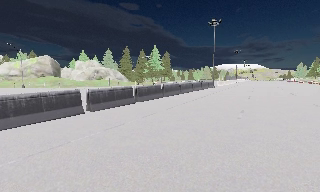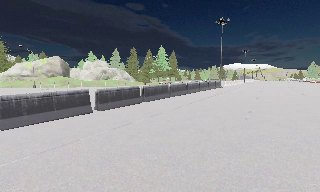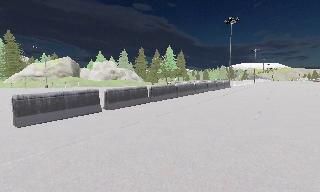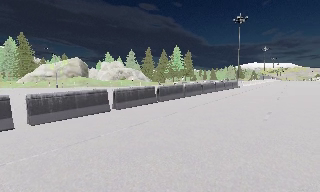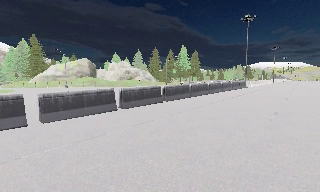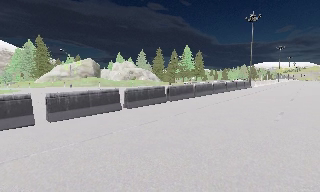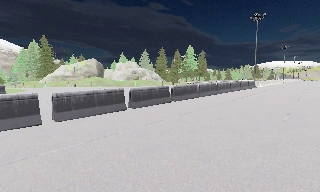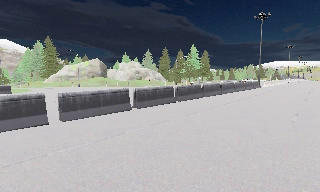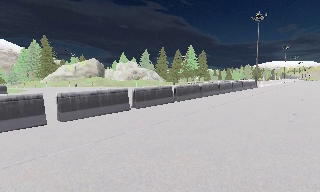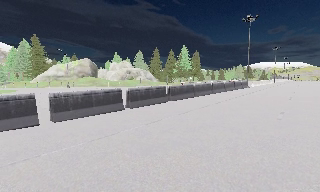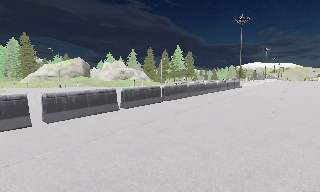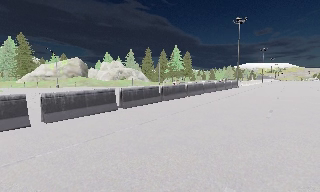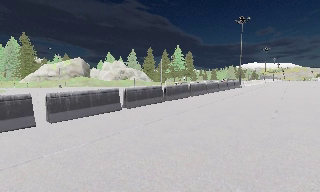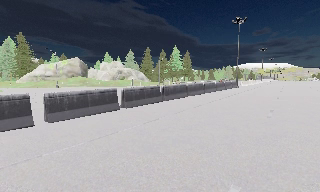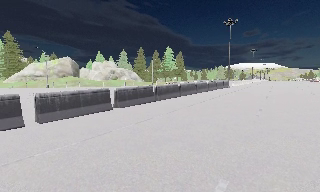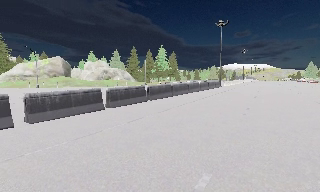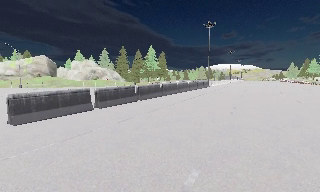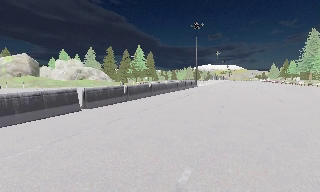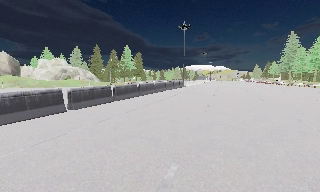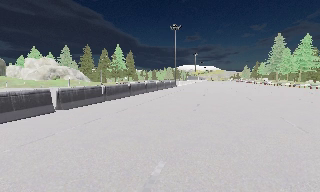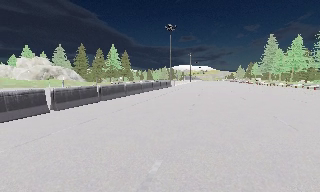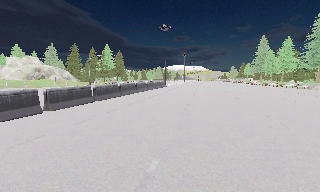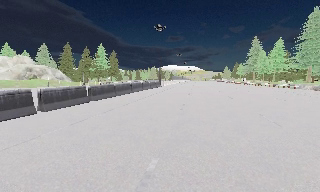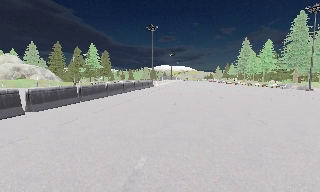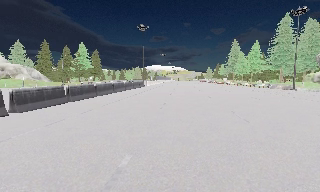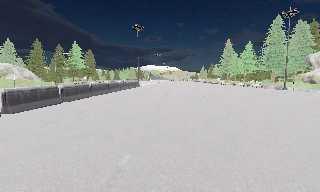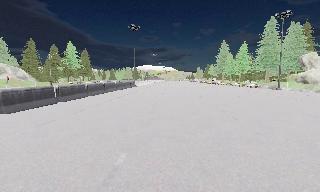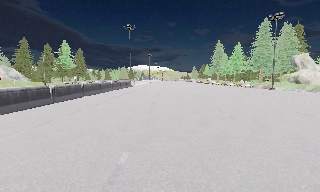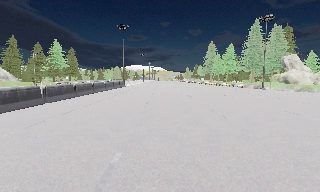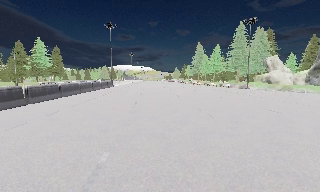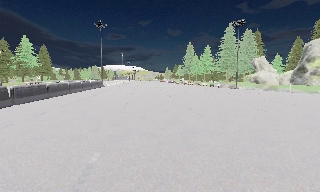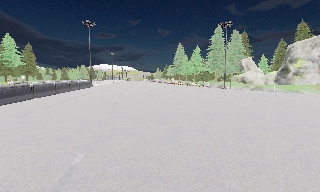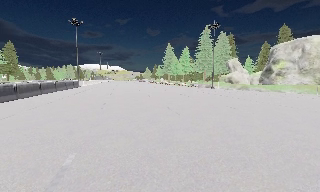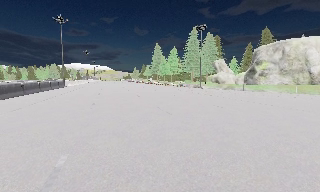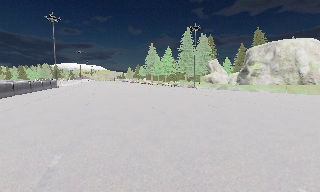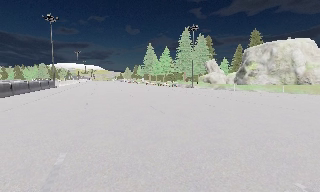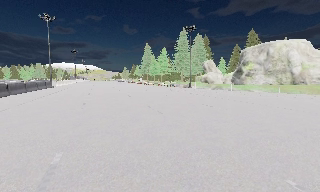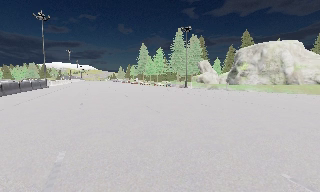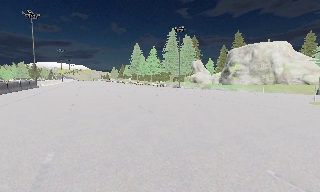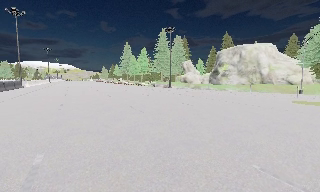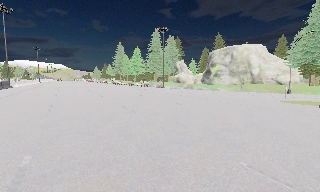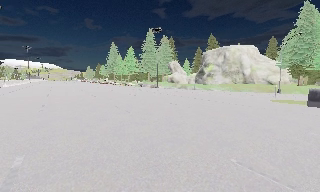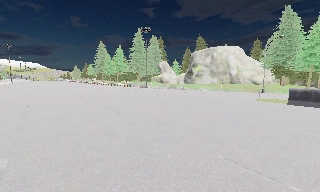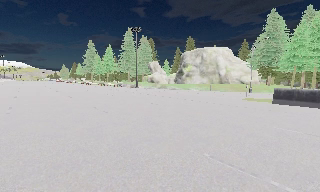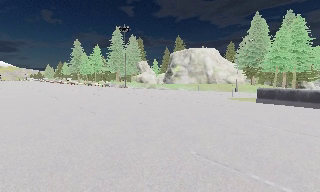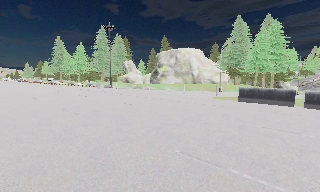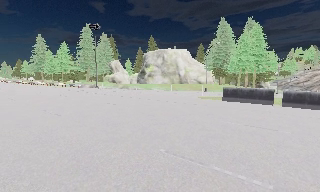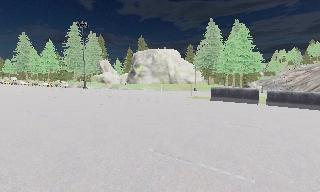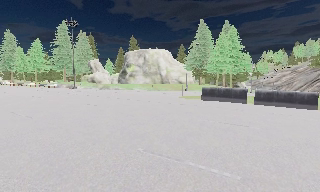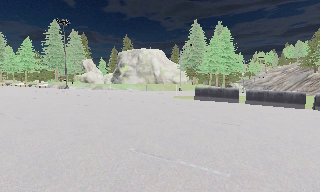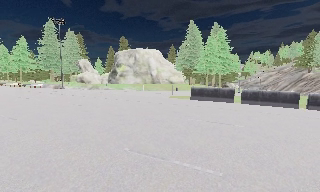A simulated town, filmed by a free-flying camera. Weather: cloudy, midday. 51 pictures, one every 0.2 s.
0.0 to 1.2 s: The scene slides to the right, as the camera pans about 10 degrees to its left.
1.2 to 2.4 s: The camera shifts only a little, or ends up much as it began.
2.4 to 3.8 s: The scene slides to the left, as the camera pans about 20 degrees to its right. It travels backward, about 0.5 m, so what stands in front gets smaller.
3.8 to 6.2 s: The scene slides to the left, as the camera pans about 30 degrees to its right. It travels backward, about 0.5 m, so what stands in front gets smaller.
6.2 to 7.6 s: The camera swings to its right by about 15 degrees, and the scene slides to the left. It travels backward, about 0.5 m, so what stands in front gets smaller.
7.6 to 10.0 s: The camera pans to its right, which is clockwise from overhead, by about 35 degrees. It travels to its right, about 0.5 m, so close, fixed things drift to the left.
The film runs backward here.
